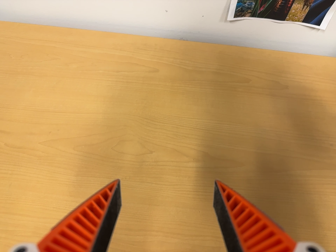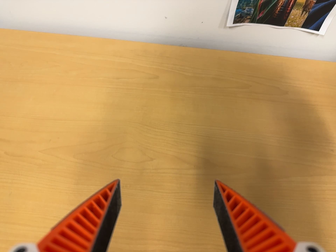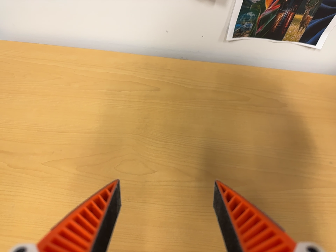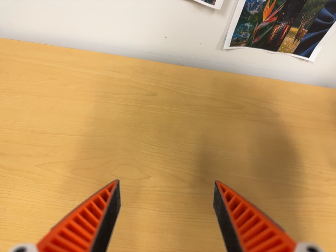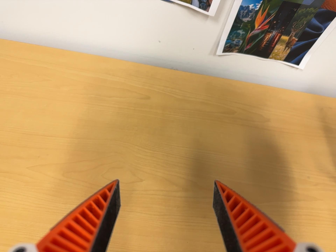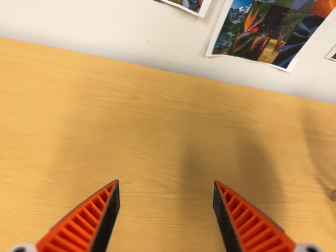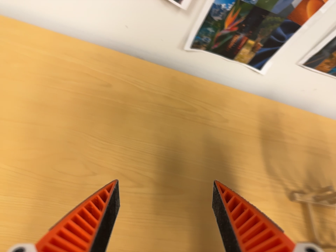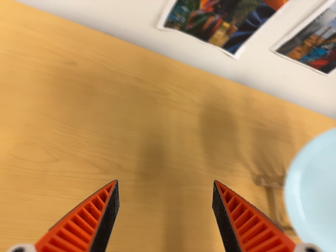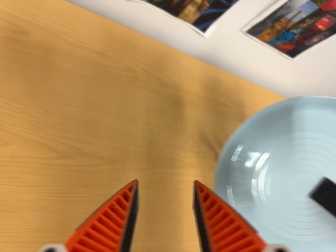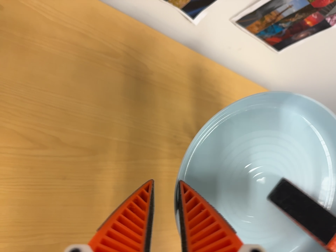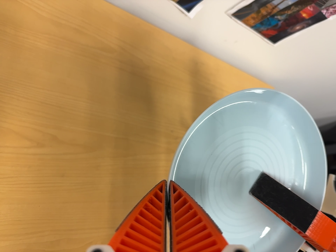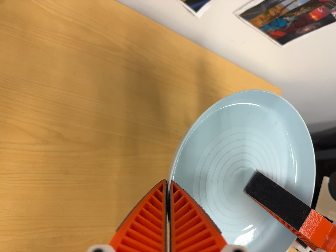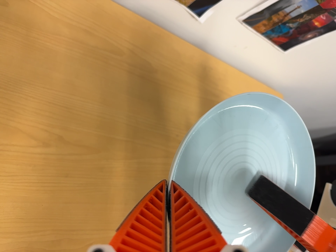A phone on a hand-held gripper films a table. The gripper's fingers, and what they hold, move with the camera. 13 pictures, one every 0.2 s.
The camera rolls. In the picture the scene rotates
clockwise.
The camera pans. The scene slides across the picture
to the left.
0.0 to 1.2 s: The camera swings to its right by about 15 degrees, and the scene slides to the left. It rolls about its line of sight by about 10 degrees, and the scene rotates clockwise.
1.2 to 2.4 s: The camera swings to its right by about 20 degrees, and the scene slides to the left. It travels toward the top of its view and forward, about 7 cm. Its aim tips toward the bottom of its view by about 15 degrees, and the scene shifts upward.
The film runs backward here.
